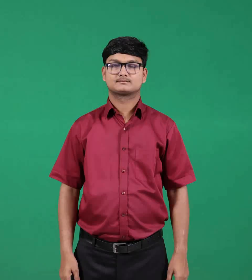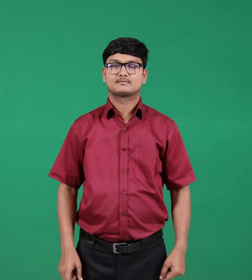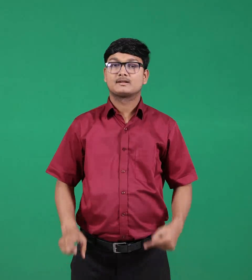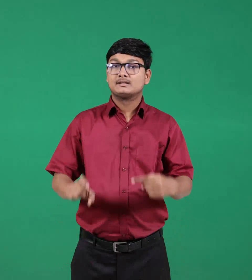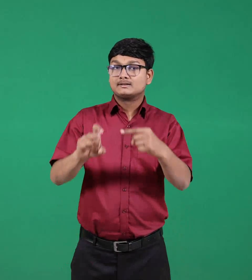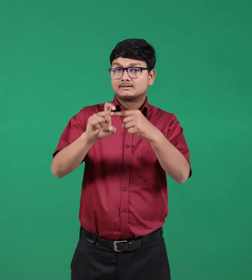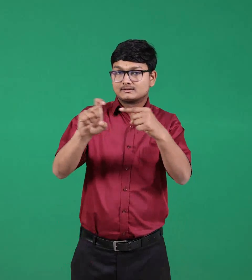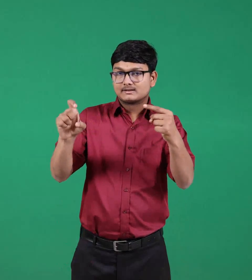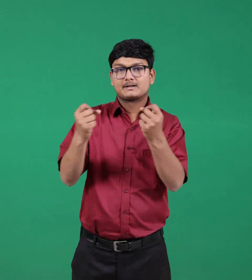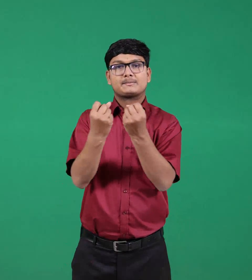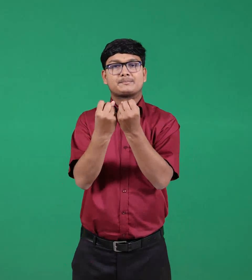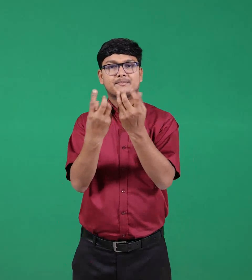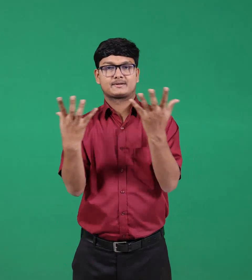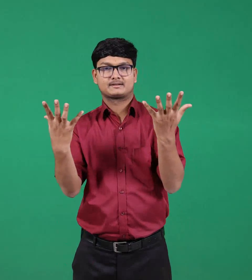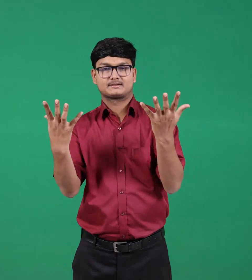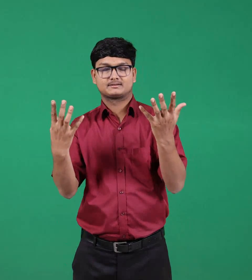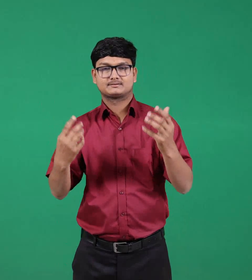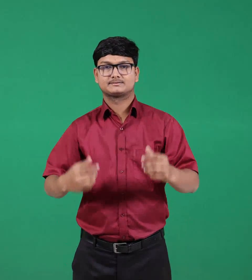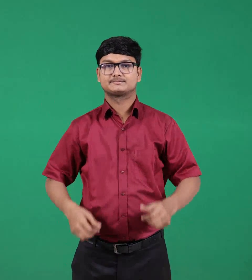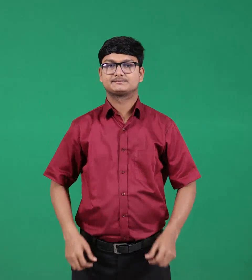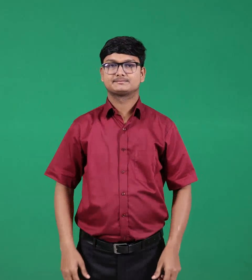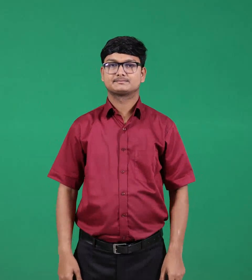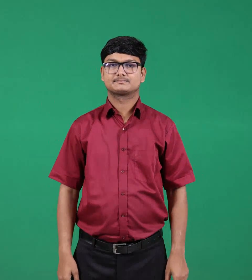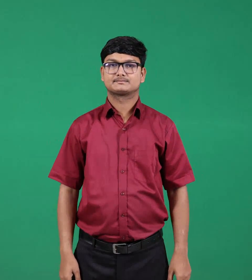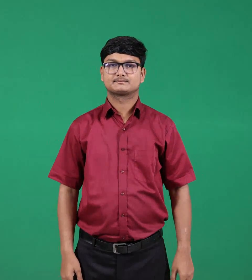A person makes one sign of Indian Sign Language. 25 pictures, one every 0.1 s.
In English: enemies
